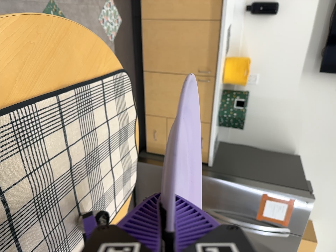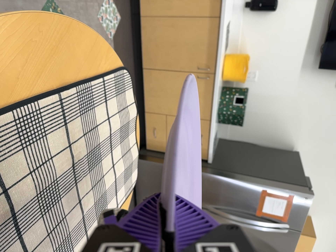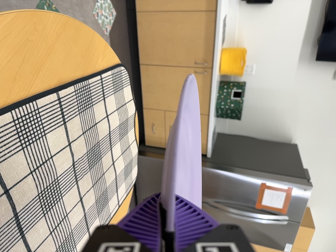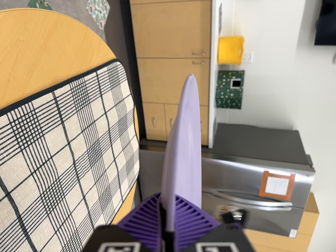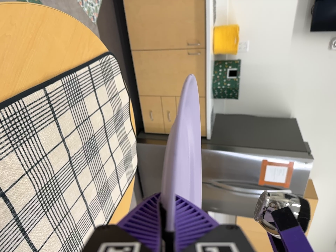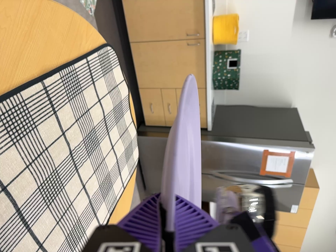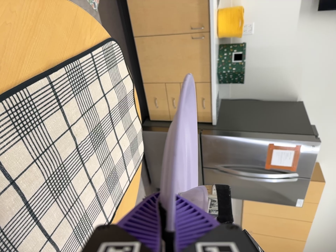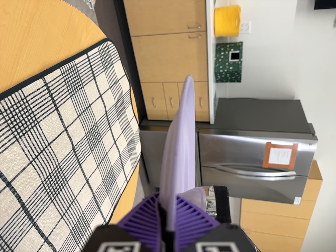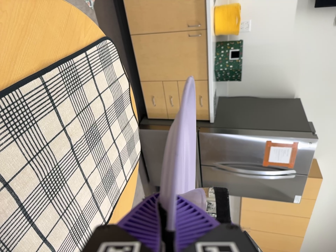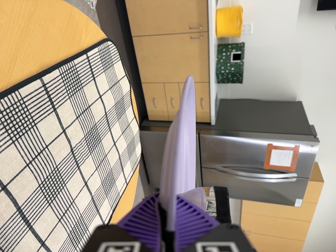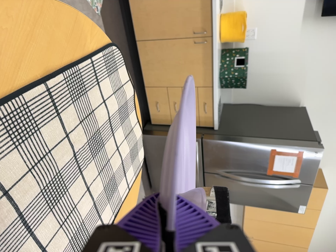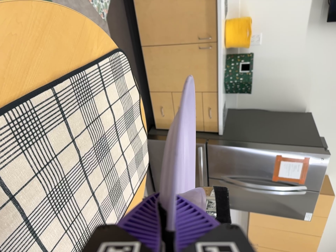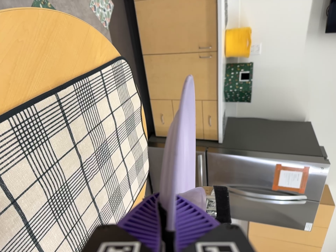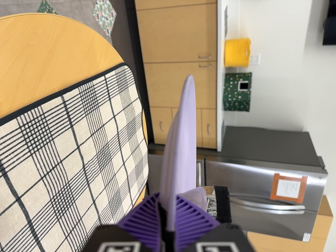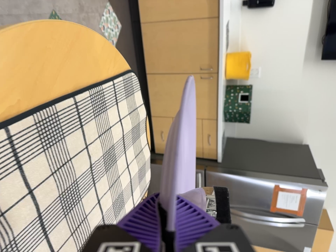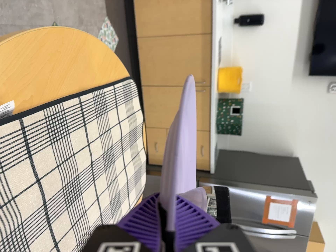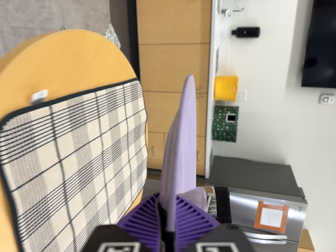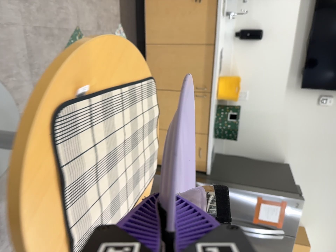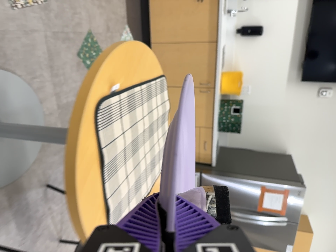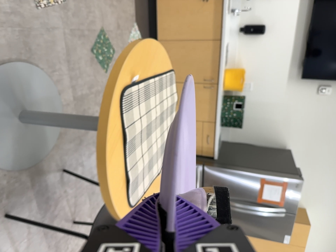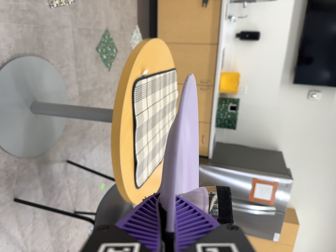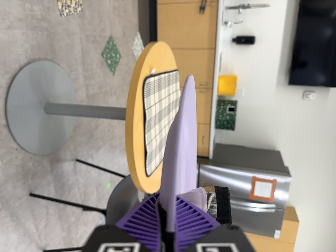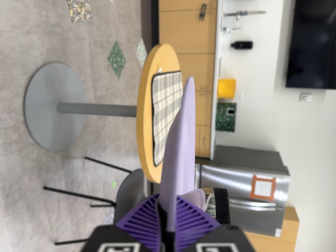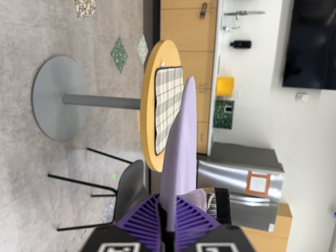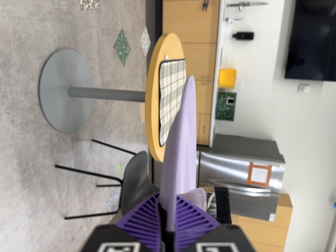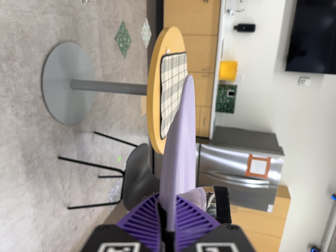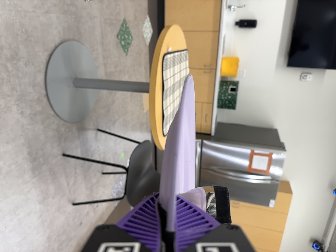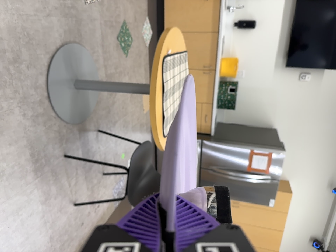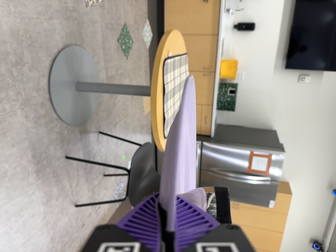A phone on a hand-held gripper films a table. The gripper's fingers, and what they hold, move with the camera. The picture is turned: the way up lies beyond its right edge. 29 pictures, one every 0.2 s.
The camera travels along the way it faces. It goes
backward.
0.0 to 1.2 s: The camera's aim tips toward the bottom of its view by about 10 degrees, and the scene shifts upward. It rolls about its line of sight by about 10 degrees, and the scene rotates counterclockwise.
1.2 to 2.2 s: The camera shifts only a little, or ends up much as it began.
2.2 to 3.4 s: The camera travels backward and toward the bottom of its view, about 30 cm, so what stands in front gets smaller. Its aim tips toward the top of its view by about 10 degrees.
3.4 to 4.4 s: The camera travels backward and toward the bottom of its view, about 70 cm, so what stands in front gets smaller.
4.4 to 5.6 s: The camera travels backward, about 20 cm, so what stands in front gets smaller.
The film runs backward here.
